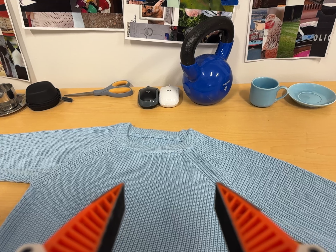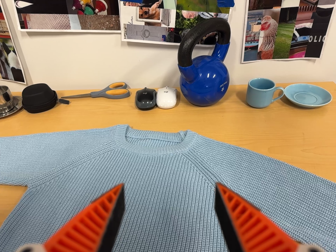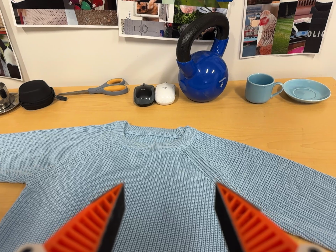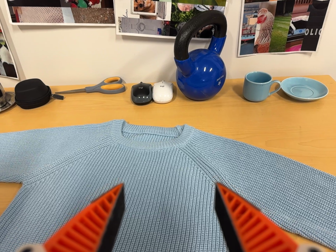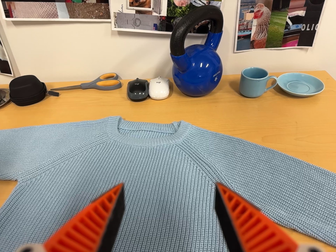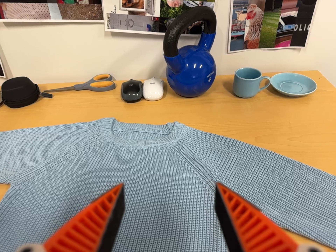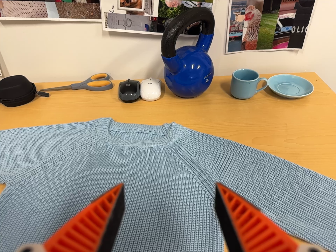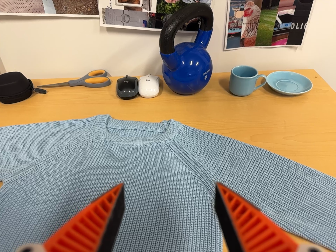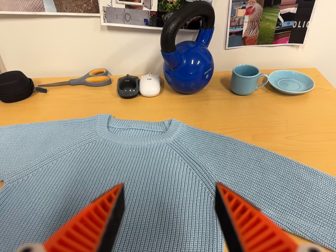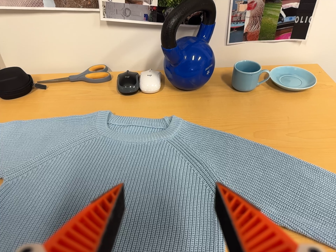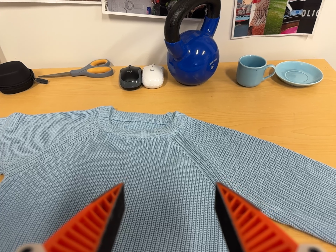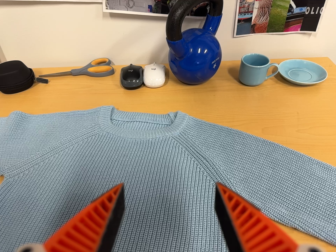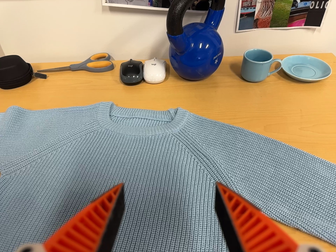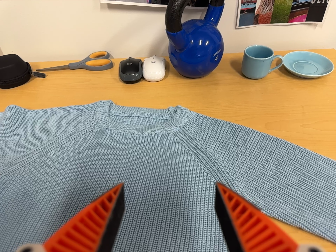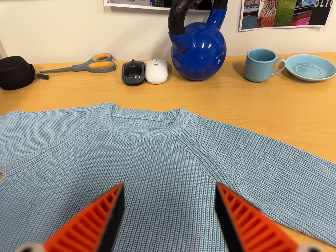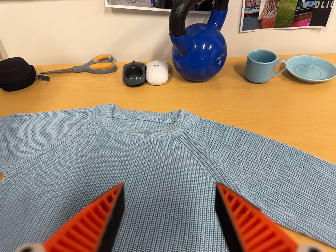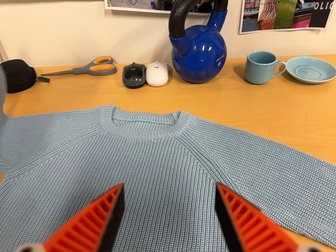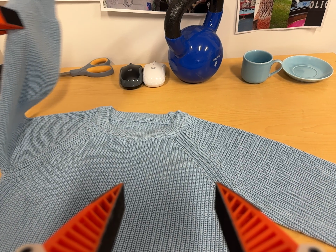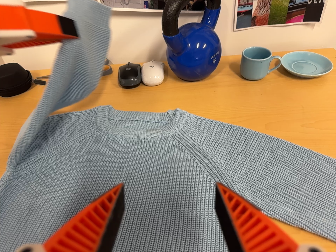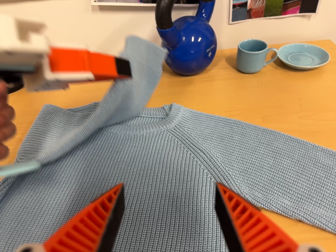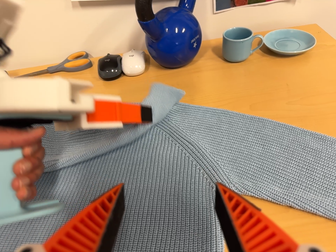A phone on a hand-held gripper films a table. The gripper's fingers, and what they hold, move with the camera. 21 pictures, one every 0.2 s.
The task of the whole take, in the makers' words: left arm across.
0.0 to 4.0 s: The camera travels forward, about 7 cm, so what stands in front looms larger.
The film runs forward here.
